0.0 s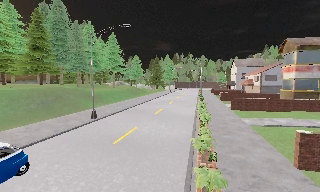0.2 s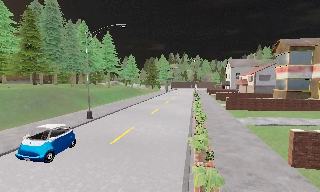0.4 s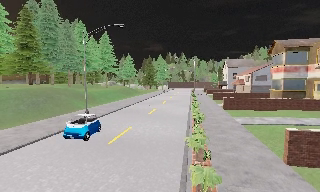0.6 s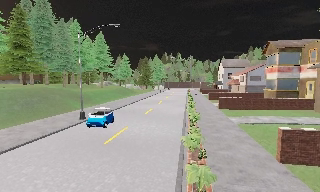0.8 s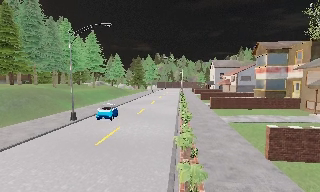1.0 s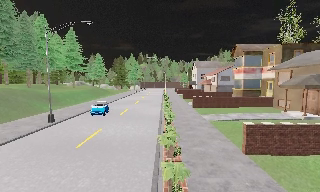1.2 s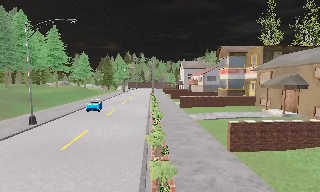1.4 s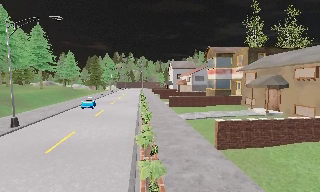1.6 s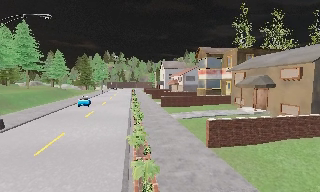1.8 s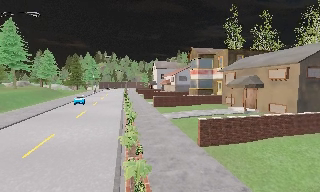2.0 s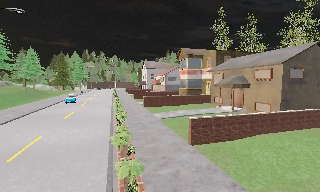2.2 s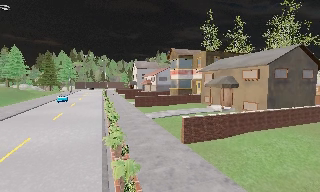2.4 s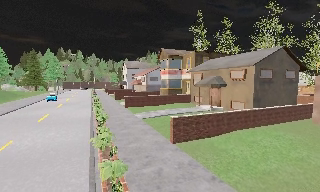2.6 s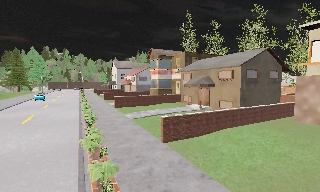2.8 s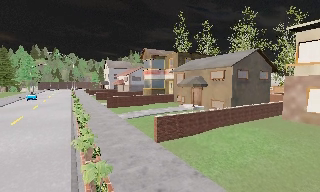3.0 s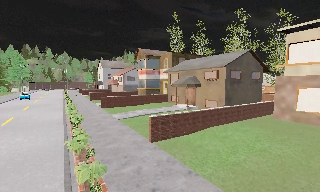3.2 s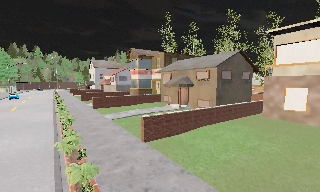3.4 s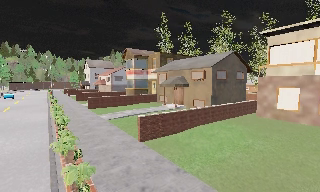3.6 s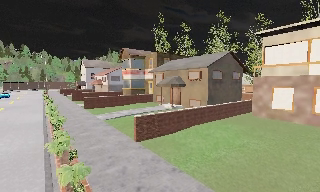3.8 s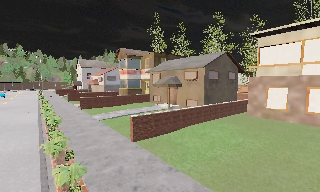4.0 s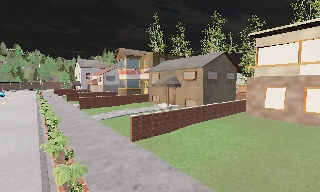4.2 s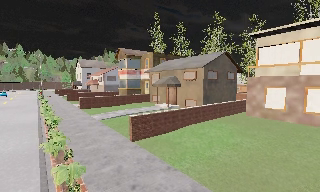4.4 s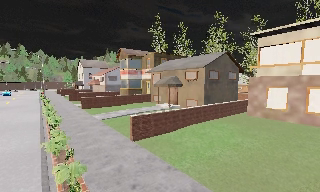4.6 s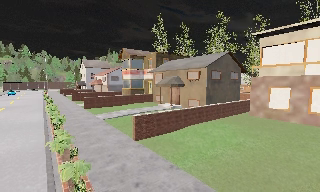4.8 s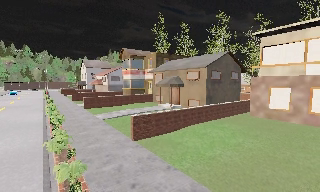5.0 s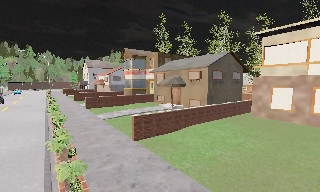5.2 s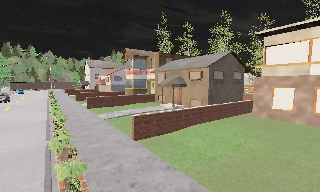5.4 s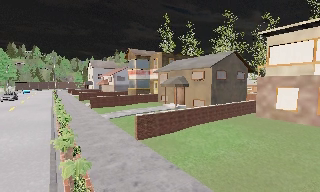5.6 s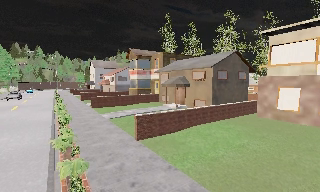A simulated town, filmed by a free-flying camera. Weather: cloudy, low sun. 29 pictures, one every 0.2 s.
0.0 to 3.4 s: The camera pans to its right, which is clockwise from overhead, by about 50 degrees. It travels backward, about 1 m.
3.4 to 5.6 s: The camera travels to its right, about 0.5 m.
The film runs backward here.
